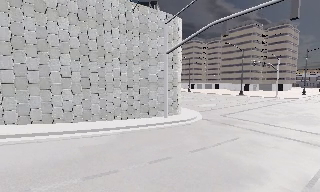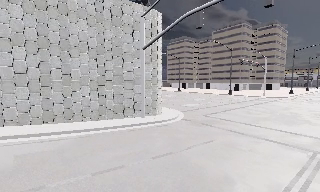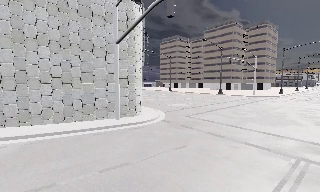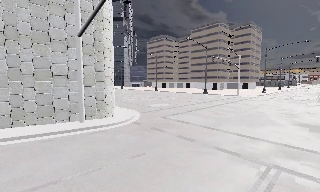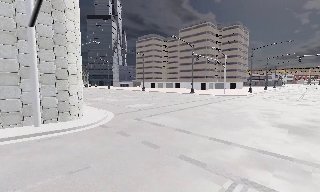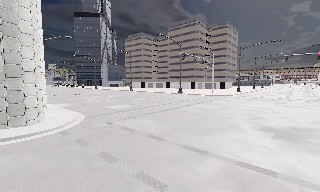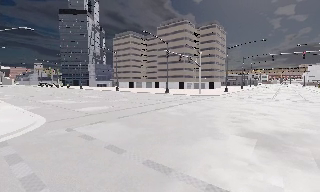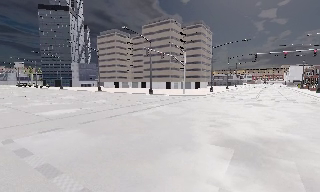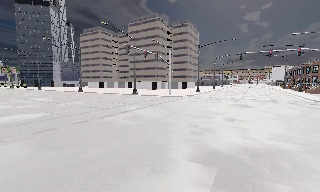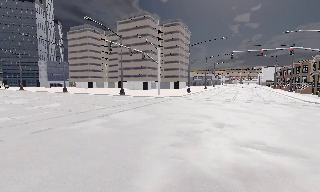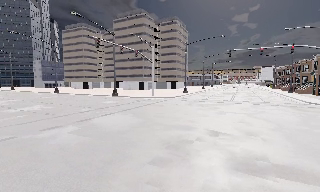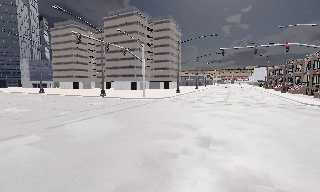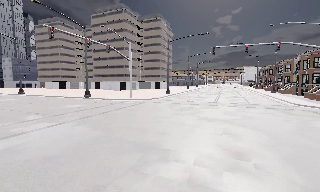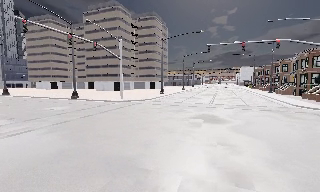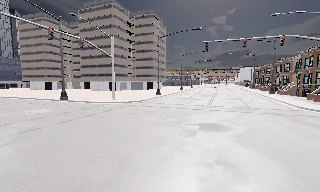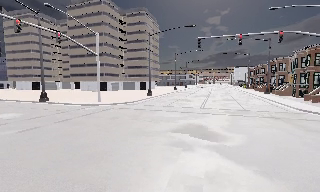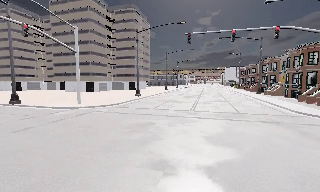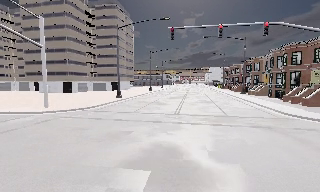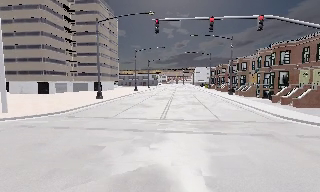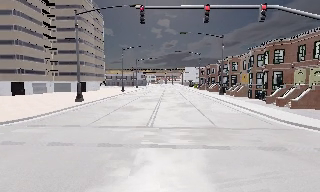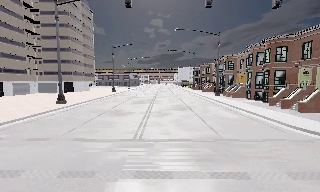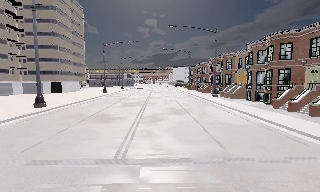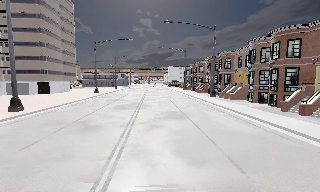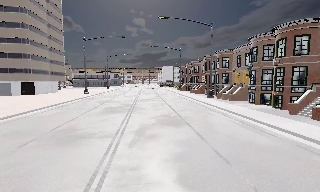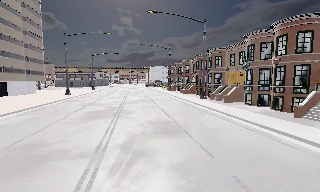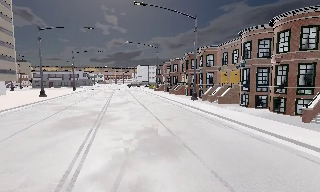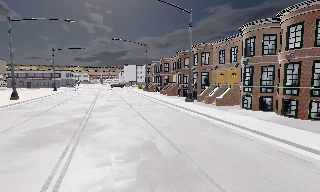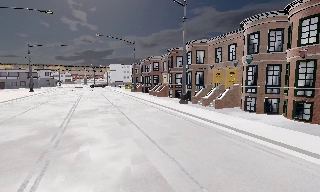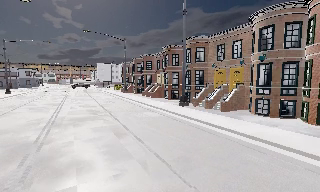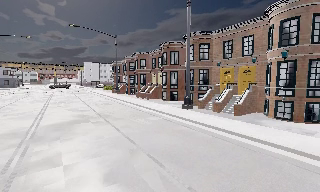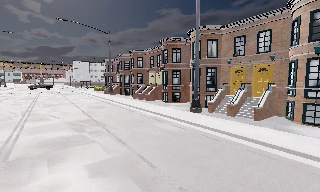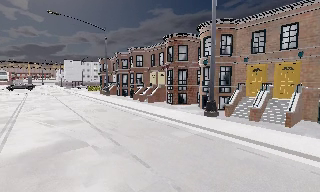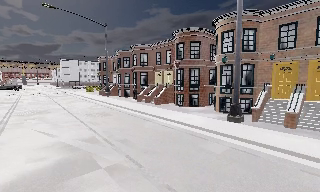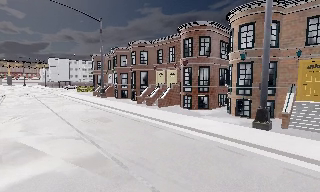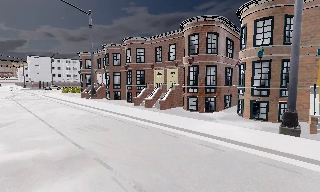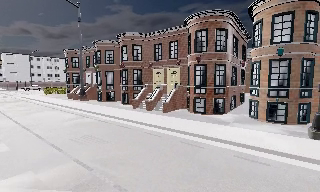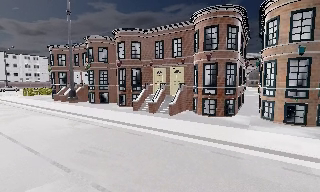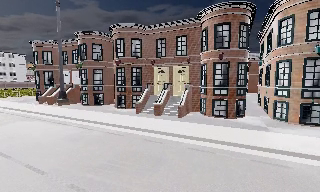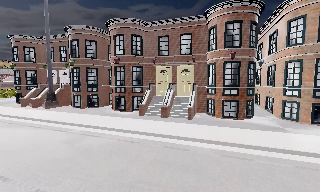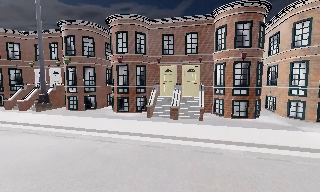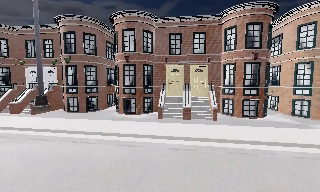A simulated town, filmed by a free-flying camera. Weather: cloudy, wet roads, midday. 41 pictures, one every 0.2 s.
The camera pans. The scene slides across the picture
to the left.
The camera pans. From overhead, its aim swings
clockwise.
0.0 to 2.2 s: The scene slides to the left, as the camera pans about 30 degrees to its right. It travels forward and to its right, about 17 m, so what stands in front looms larger.
2.2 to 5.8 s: The scene slides to the left, as the camera pans about 55 degrees to its right. It travels forward, about 30 m.
5.8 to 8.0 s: The camera pans to its right, which is clockwise from overhead, by about 50 degrees. It travels to its left and forward, about 19 m.
The film runs forward here.
